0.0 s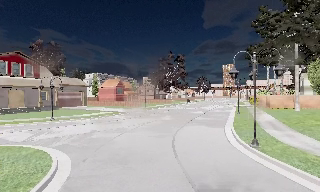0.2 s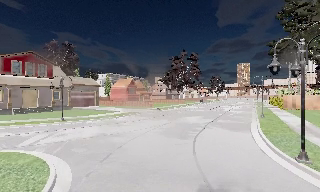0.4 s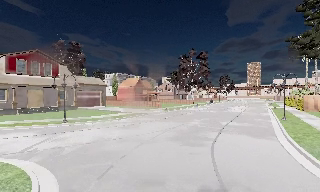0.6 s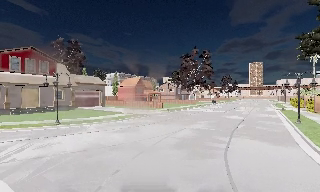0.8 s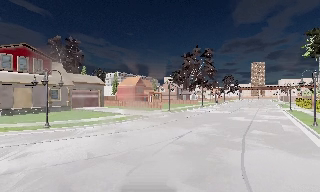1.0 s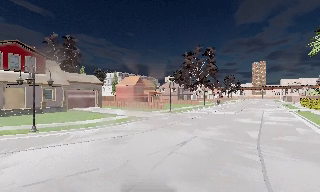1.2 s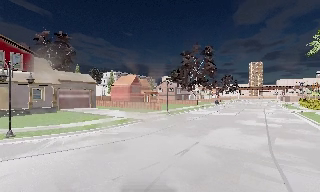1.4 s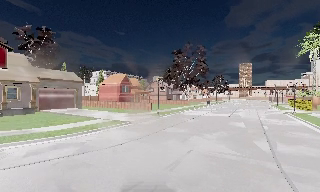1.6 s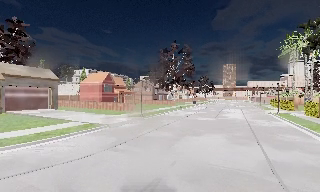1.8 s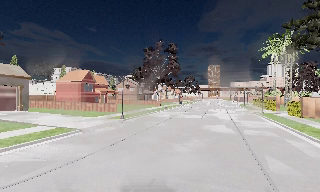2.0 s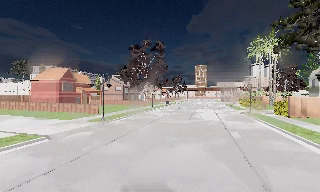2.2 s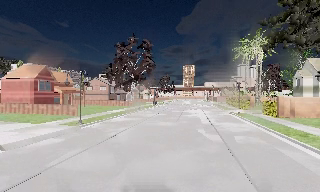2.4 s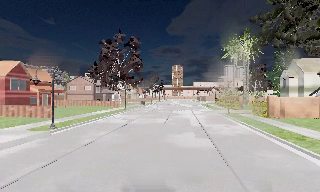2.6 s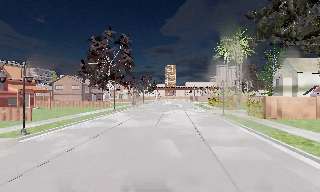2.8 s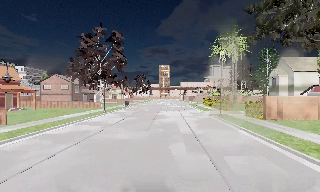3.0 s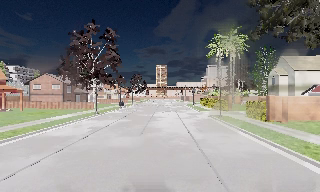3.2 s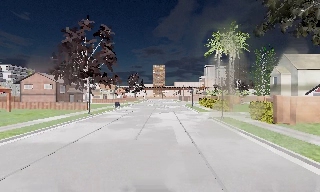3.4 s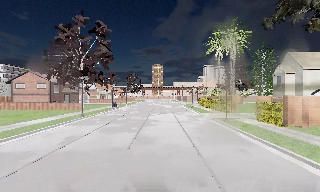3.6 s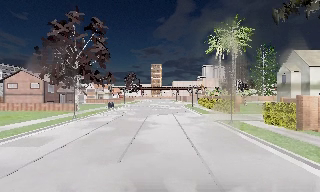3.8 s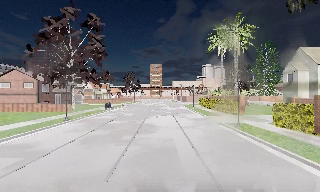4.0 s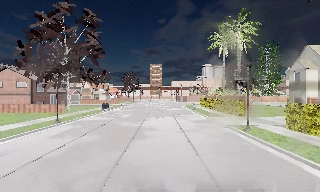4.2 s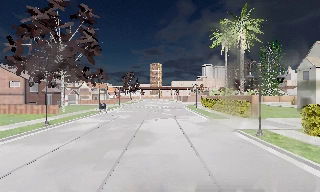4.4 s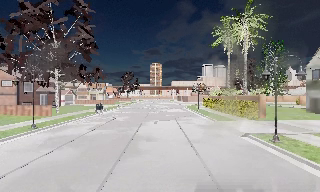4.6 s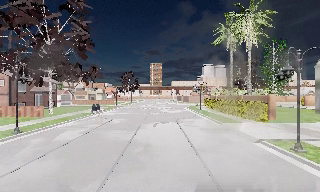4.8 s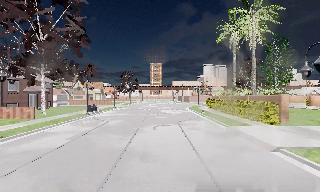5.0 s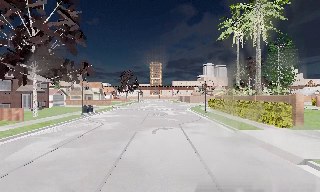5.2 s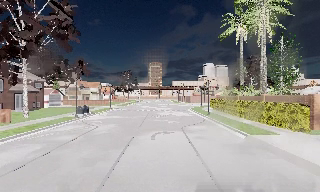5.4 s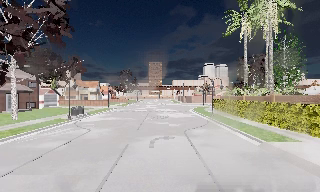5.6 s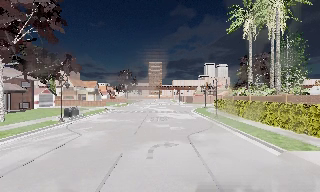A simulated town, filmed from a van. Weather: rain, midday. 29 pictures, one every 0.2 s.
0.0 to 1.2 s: The camera travels forward, about 9 m, so what stands in front looms larger.
1.2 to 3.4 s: The camera swings to its right by about 30 degrees, and the scene slides to the left. It travels forward, about 16 m.
3.4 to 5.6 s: The camera travels forward, about 16 m, so what stands in front looms larger.
The film runs forward here.
